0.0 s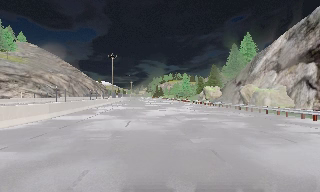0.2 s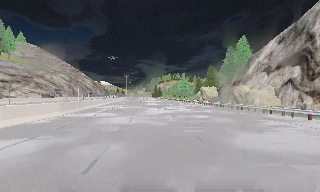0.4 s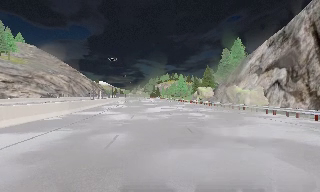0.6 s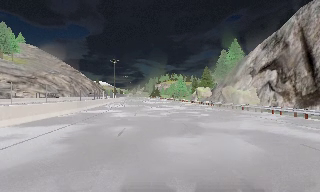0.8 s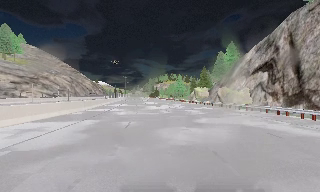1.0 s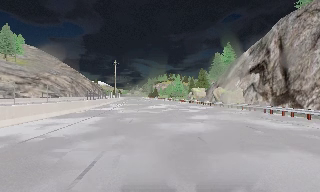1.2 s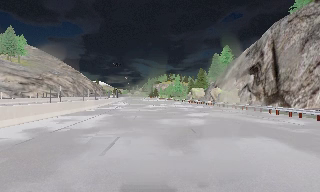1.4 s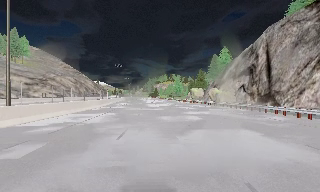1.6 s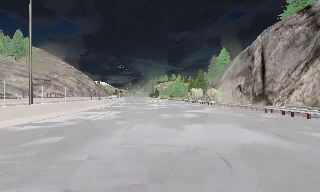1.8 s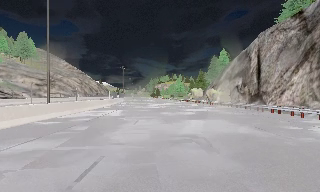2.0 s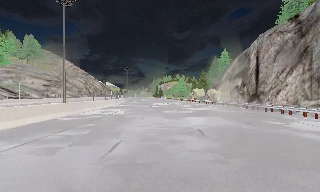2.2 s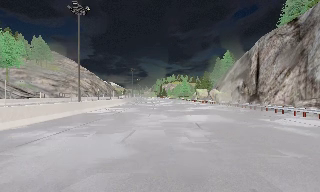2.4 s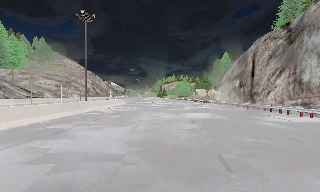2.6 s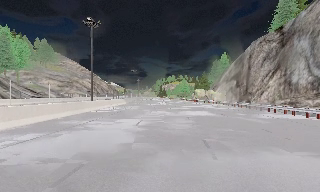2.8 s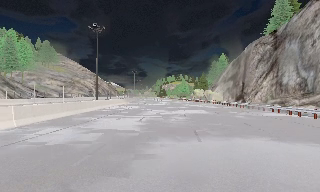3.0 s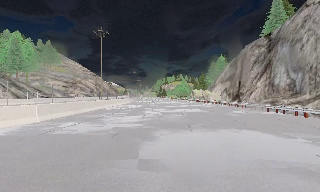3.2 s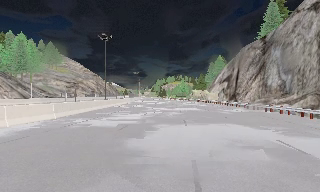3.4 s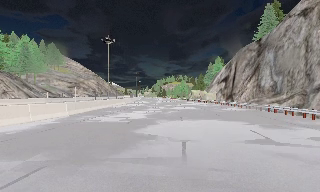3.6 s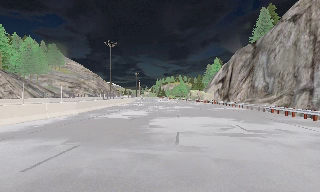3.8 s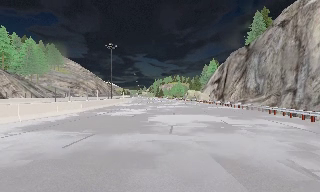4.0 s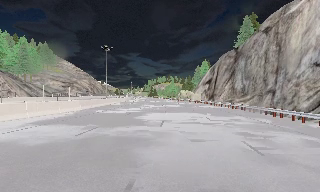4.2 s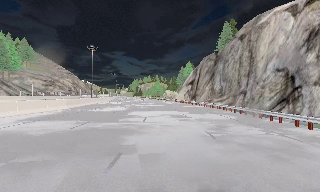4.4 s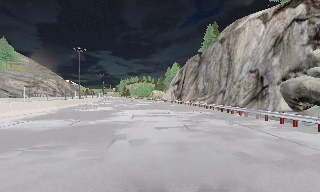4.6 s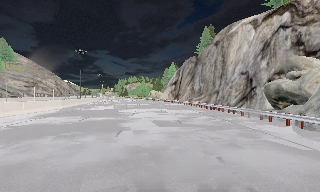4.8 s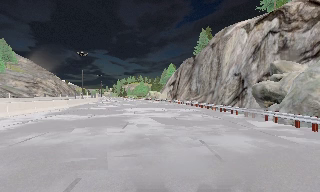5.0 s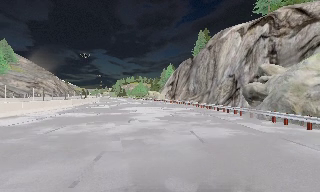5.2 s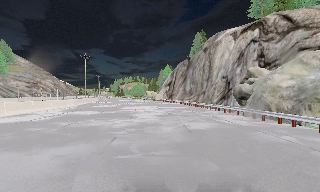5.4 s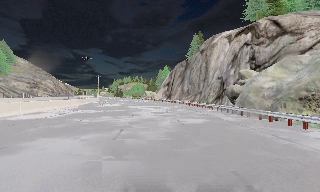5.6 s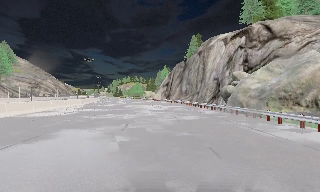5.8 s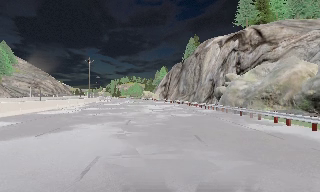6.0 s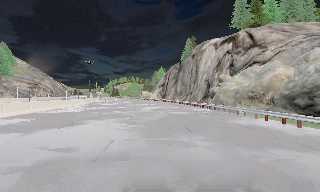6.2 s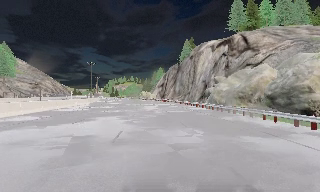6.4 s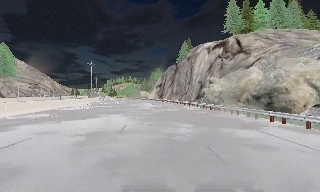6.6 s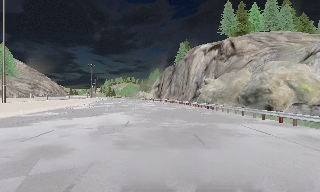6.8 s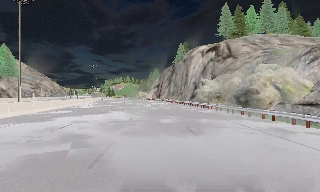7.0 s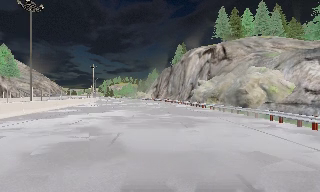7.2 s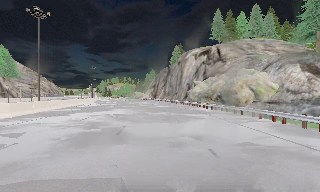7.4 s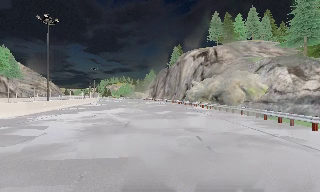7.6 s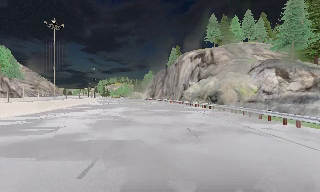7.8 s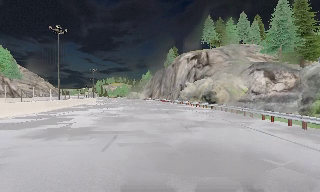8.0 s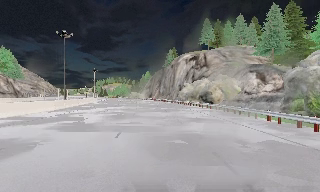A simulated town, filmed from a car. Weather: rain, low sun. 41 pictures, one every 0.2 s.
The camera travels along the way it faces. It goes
backward.
0.0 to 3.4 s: The camera travels backward, about 30 m, so what stands in front gets smaller.
3.4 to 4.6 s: The scene slides to the left, as the camera pans about 15 degrees to its right. It travels backward, about 10 m, so what stands in front gets smaller.
4.6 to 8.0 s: The camera travels backward, about 30 m, so what stands in front gets smaller.
The film runs backward here.
